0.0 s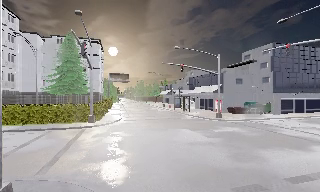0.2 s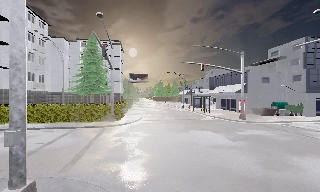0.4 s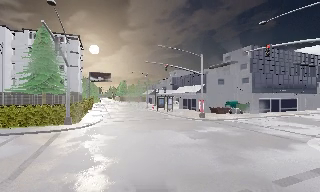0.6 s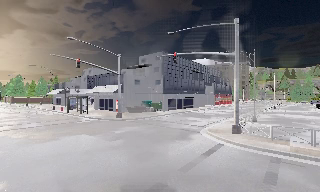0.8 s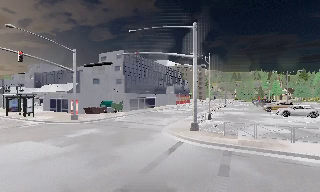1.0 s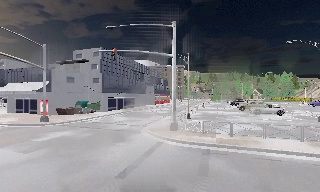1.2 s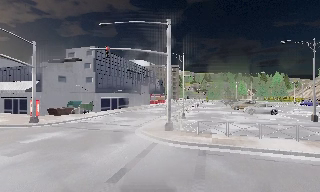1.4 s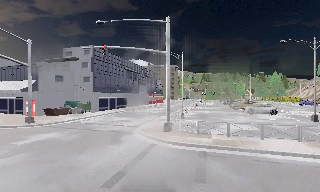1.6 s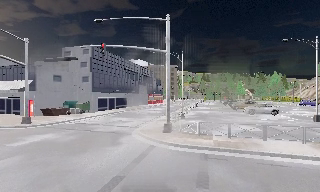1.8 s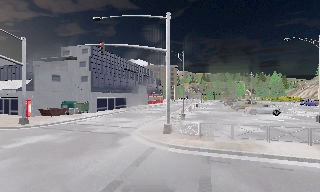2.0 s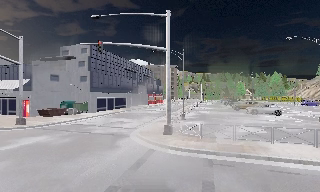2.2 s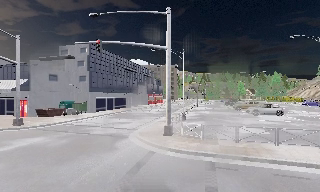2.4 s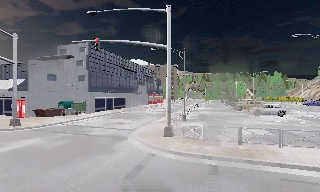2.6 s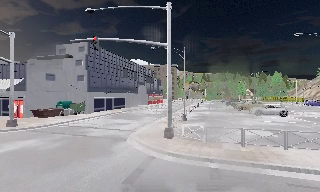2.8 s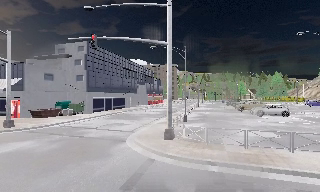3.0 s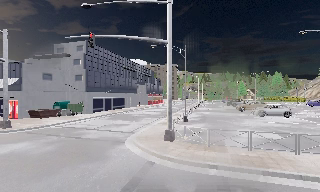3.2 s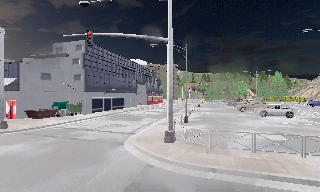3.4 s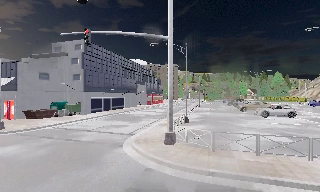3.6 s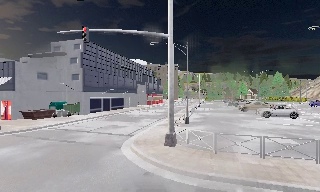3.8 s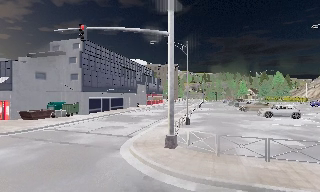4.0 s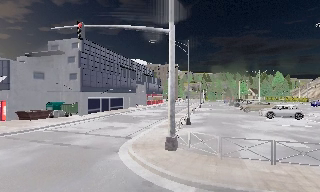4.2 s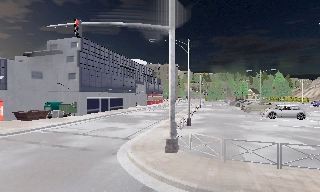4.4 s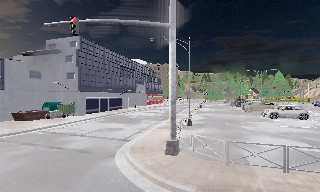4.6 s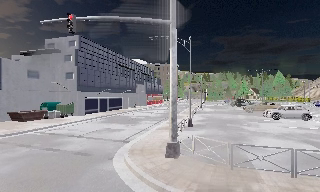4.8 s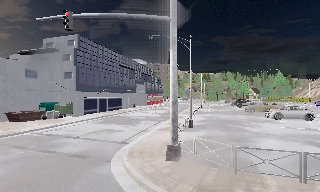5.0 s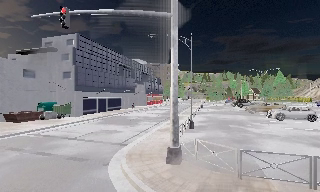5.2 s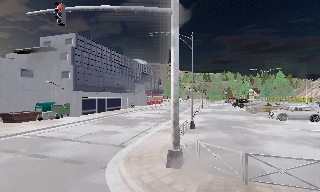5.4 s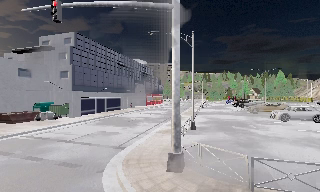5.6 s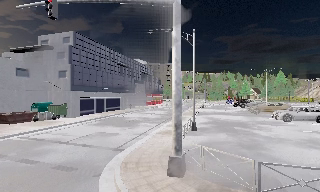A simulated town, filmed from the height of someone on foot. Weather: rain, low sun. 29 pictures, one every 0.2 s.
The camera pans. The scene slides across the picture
to the left.
The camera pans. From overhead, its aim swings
clockwise.
0.0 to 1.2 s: The camera pans to its right, which is clockwise from overhead, by about 55 degrees. It travels forward, about 1.5 m.
1.2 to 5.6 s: The camera travels forward, about 6 m, so what stands in front looms larger.
The film runs forward here.
